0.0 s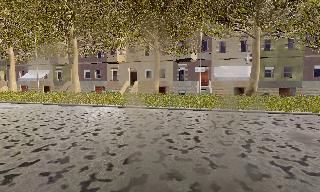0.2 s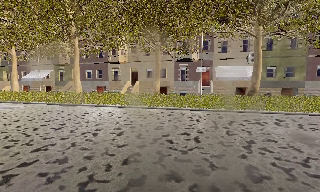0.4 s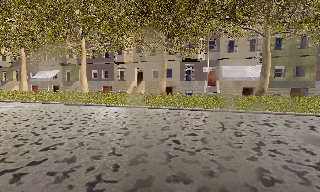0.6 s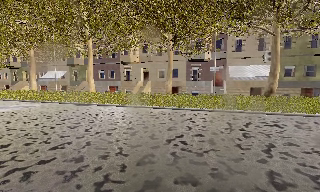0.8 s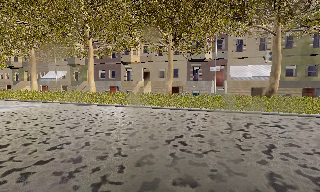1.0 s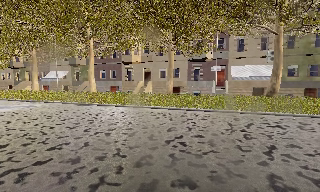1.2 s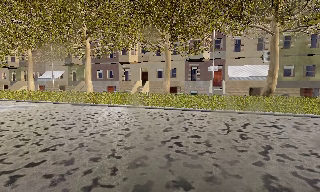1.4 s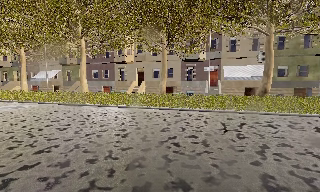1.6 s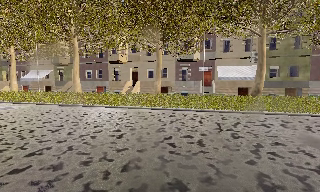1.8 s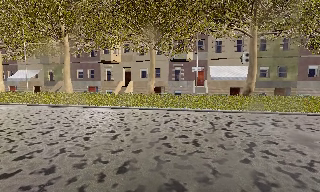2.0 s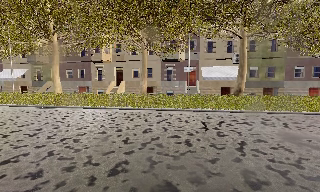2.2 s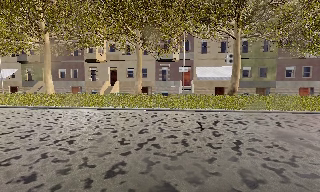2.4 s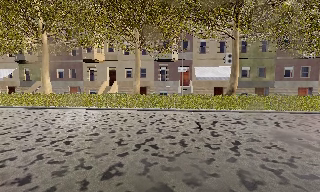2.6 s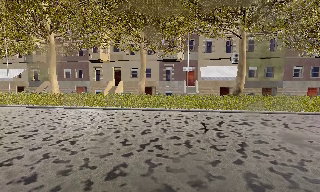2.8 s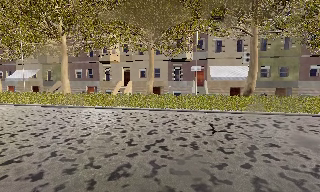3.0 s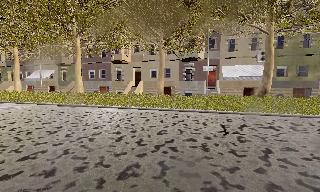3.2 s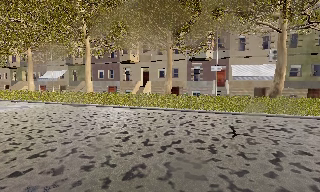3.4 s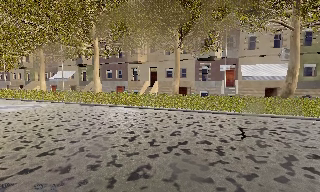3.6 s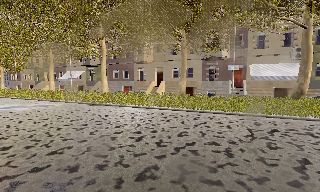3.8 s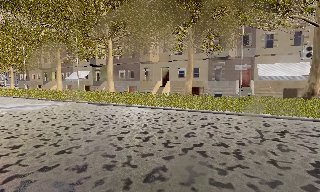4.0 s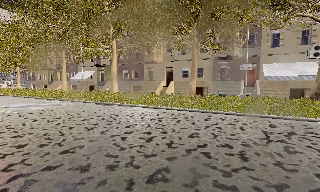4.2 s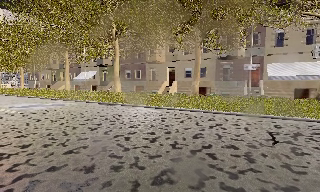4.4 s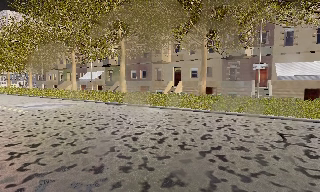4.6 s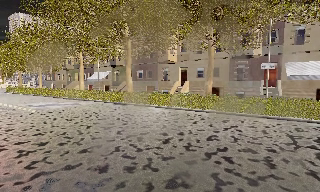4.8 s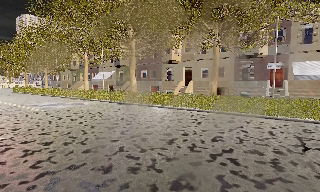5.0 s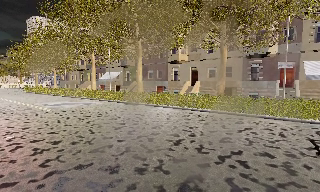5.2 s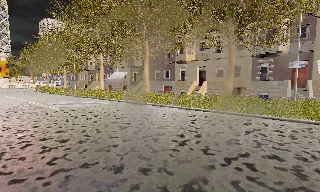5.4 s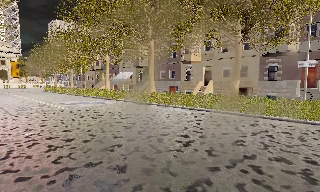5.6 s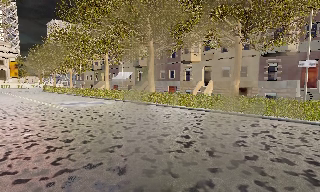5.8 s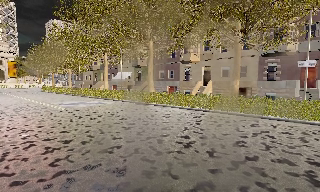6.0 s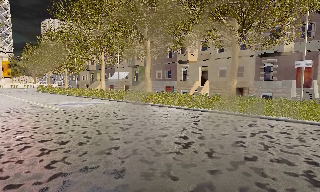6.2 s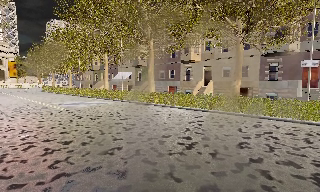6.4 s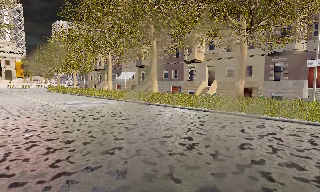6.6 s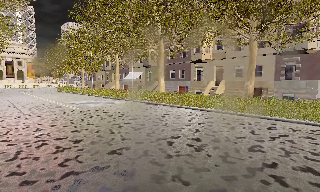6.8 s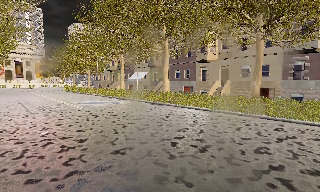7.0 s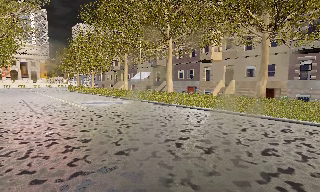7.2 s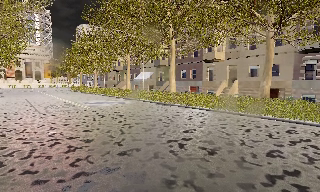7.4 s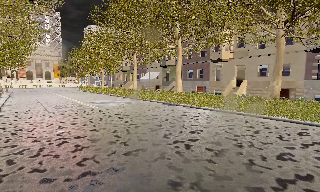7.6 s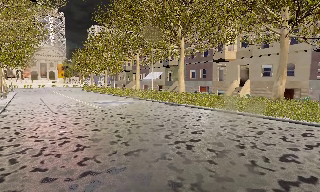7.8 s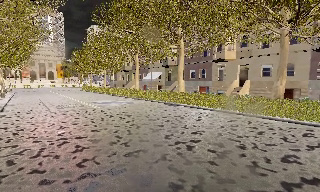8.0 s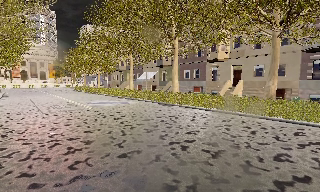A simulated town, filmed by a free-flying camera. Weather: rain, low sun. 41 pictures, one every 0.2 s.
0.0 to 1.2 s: The camera shifts only a little, or ends up much as it began.
1.2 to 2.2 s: The camera pans to its right, which is clockwise from overhead, by about 10 degrees.
2.2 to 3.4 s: The camera swings to its left by about 15 degrees, and the scene slides to the right.
3.4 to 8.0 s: The camera pans to its left, which is counterclockwise from overhead, by about 25 degrees. It travels forward, about 1 m, so what stands in front looms larger.
The film runs forward here.
